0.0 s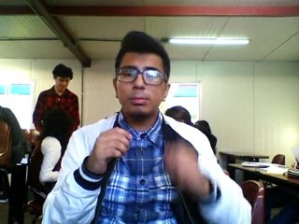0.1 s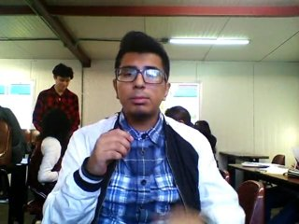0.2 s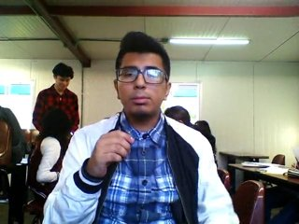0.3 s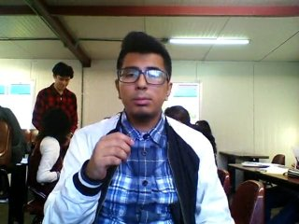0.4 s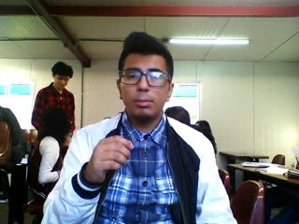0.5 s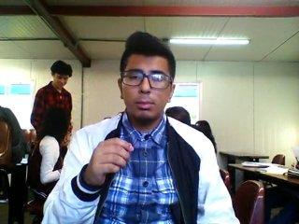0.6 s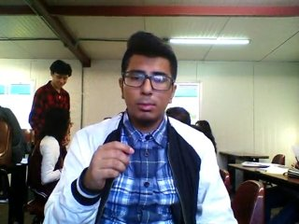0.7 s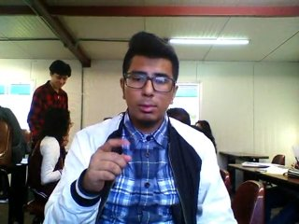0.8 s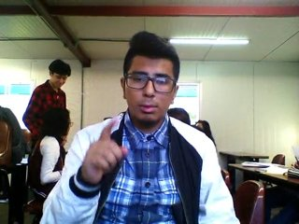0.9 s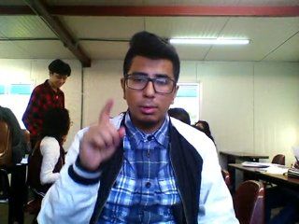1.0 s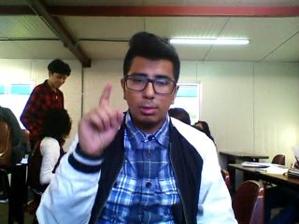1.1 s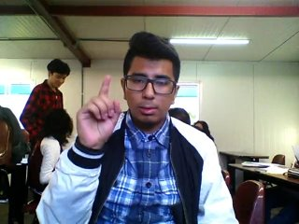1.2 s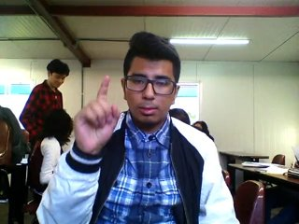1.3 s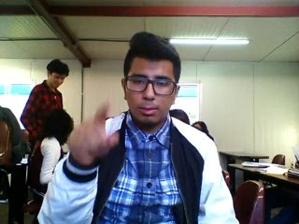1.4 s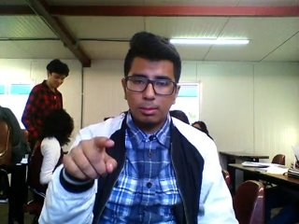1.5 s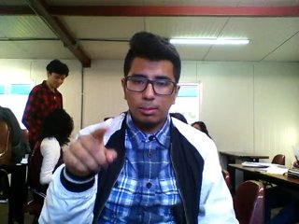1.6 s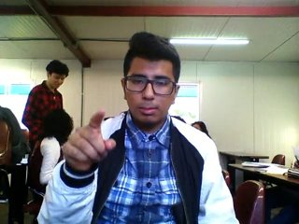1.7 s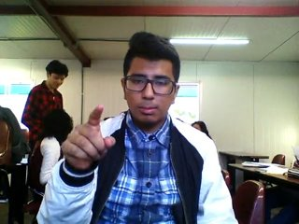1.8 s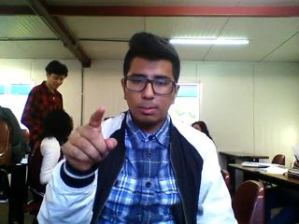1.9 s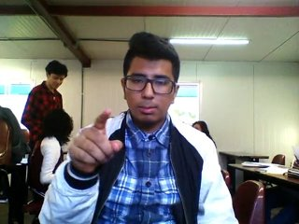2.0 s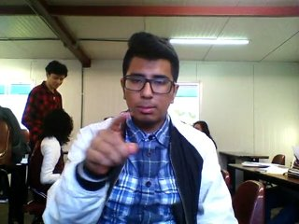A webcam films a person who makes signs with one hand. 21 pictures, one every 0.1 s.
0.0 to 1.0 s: Non-gesture.
1.1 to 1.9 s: Click with one finger.
